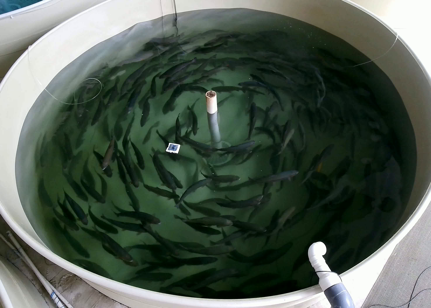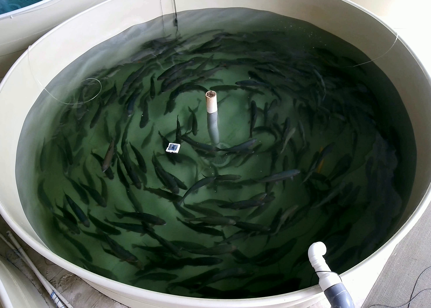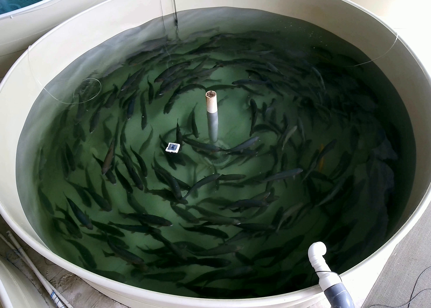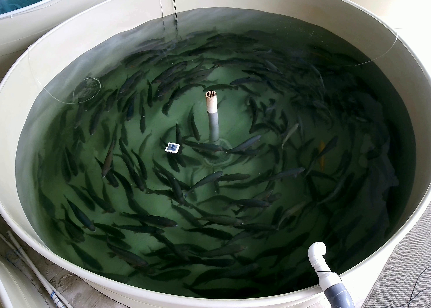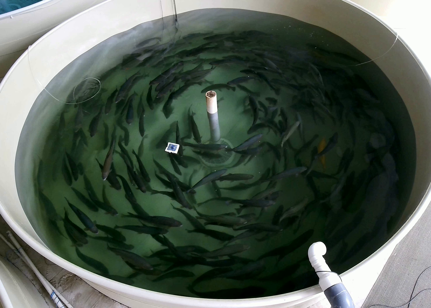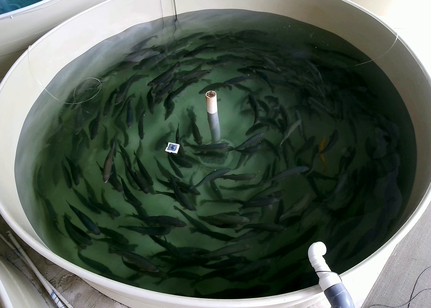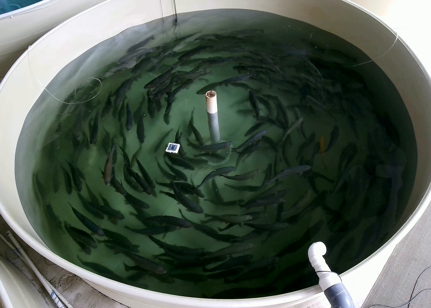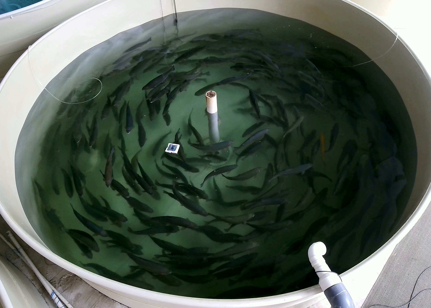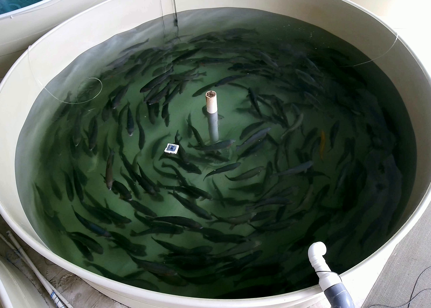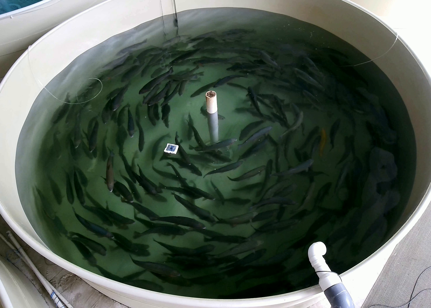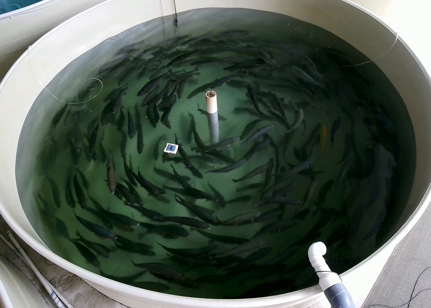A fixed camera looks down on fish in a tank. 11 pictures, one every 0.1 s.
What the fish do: Normal cruising.
